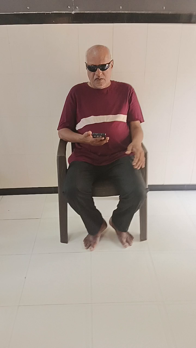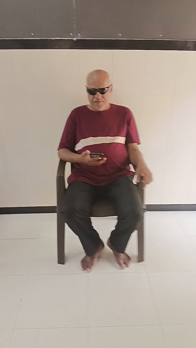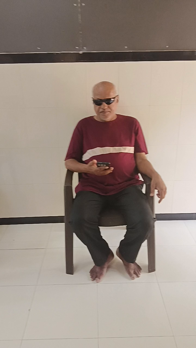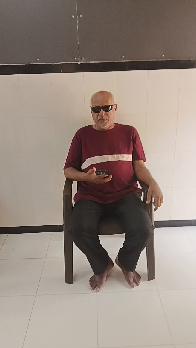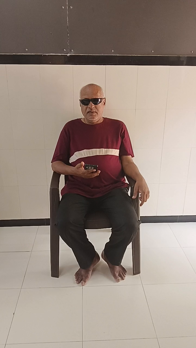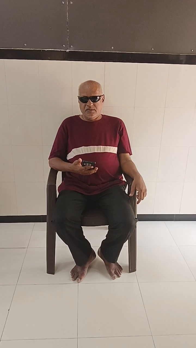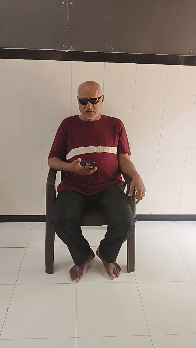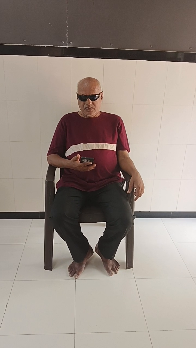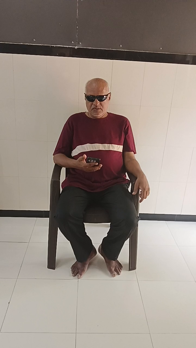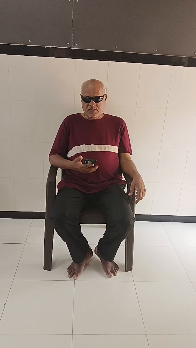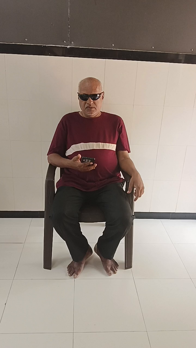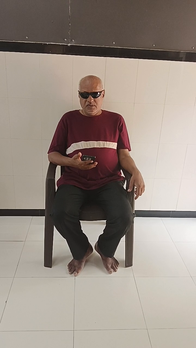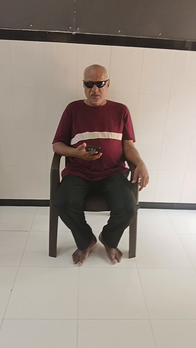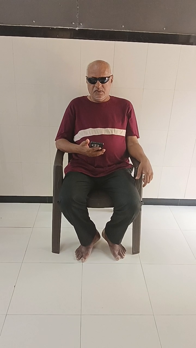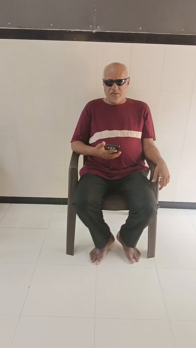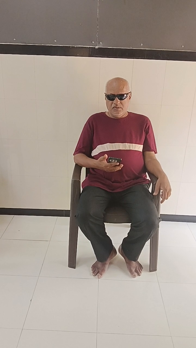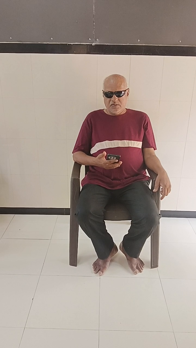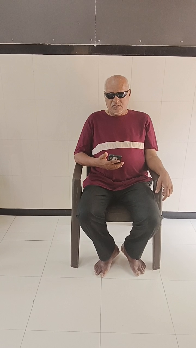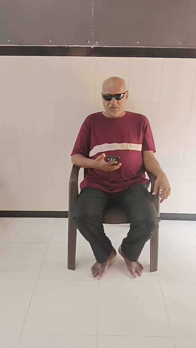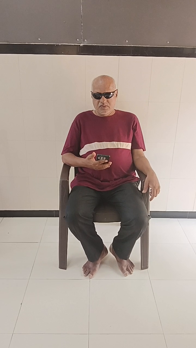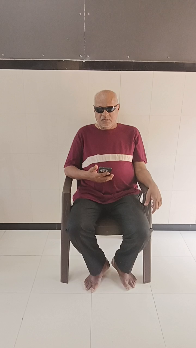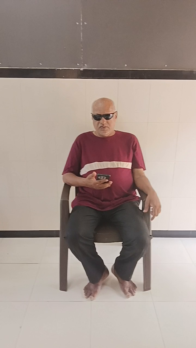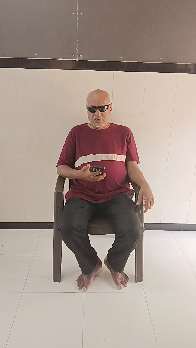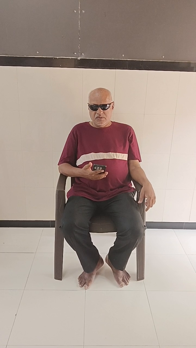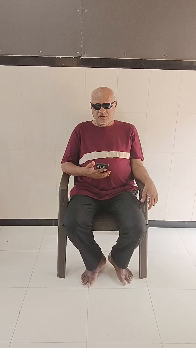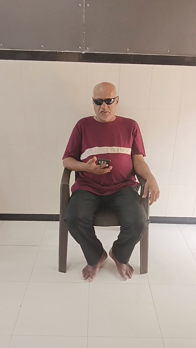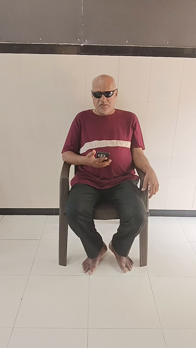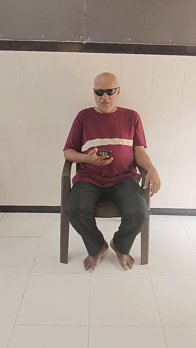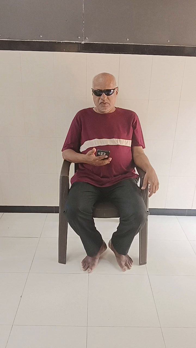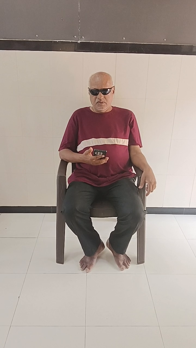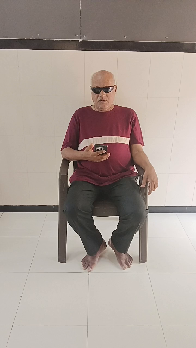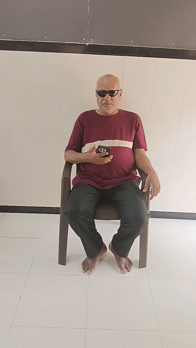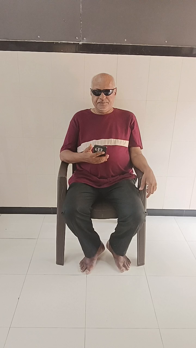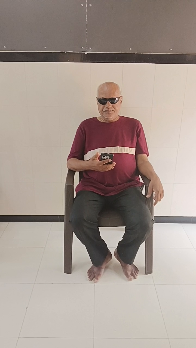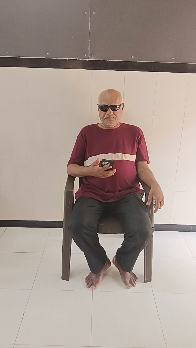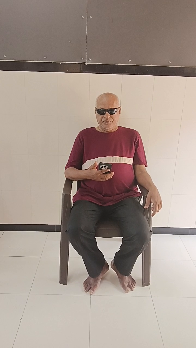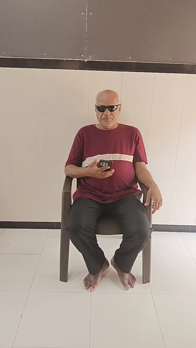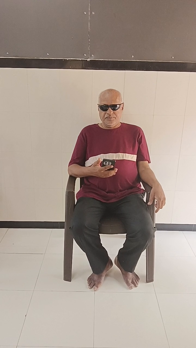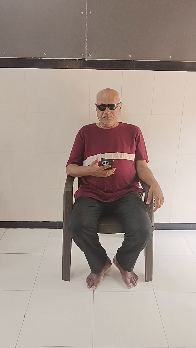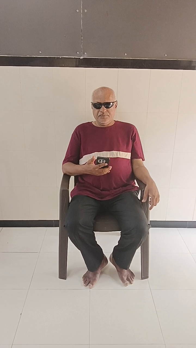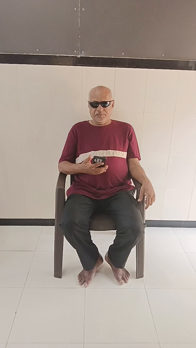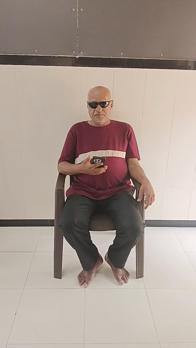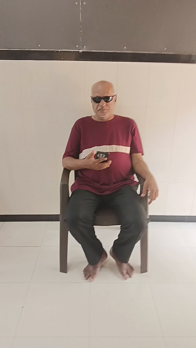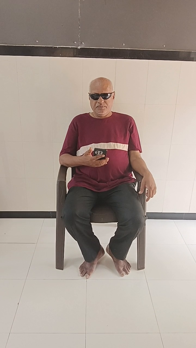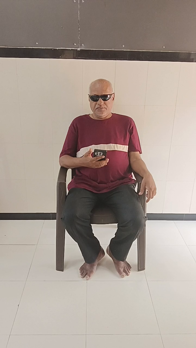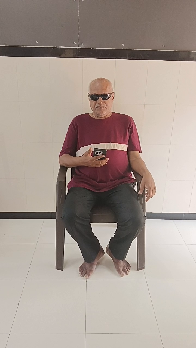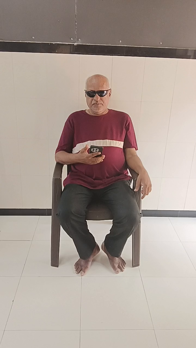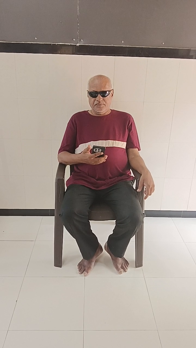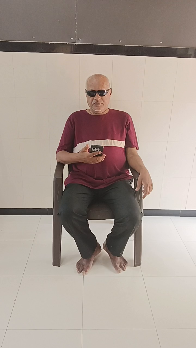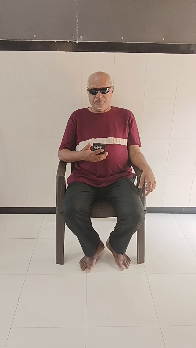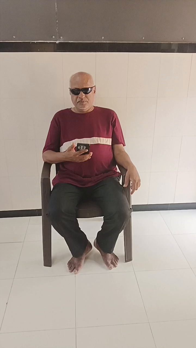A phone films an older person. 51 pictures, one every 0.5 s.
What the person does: Sitting.
